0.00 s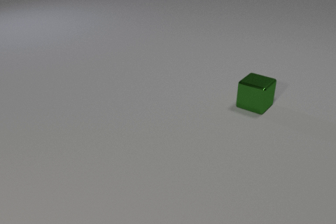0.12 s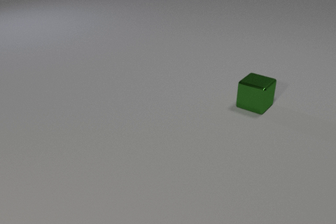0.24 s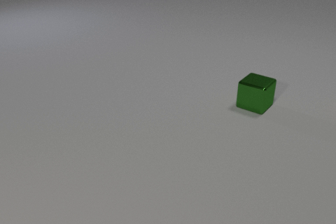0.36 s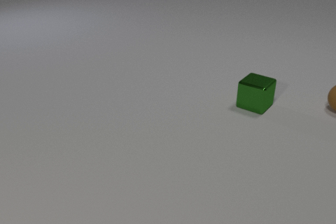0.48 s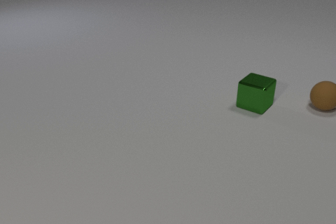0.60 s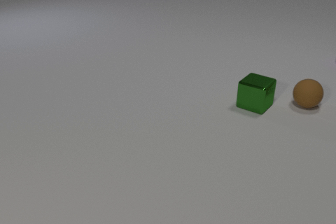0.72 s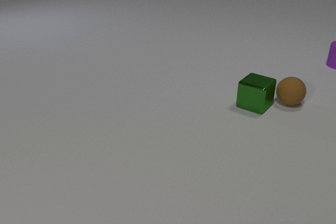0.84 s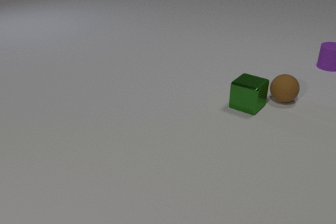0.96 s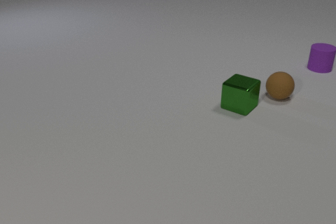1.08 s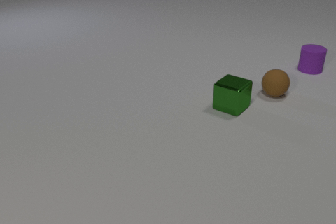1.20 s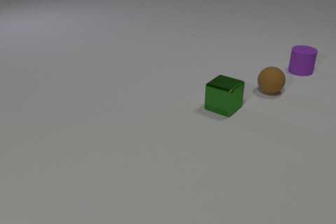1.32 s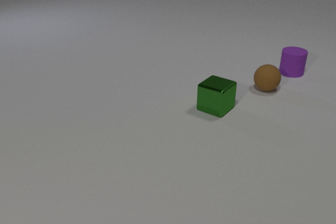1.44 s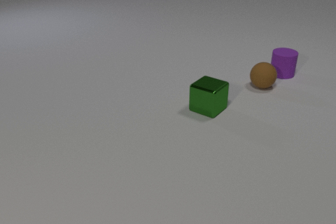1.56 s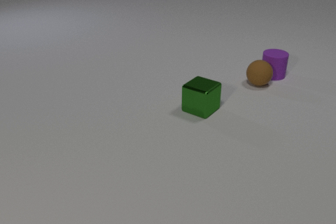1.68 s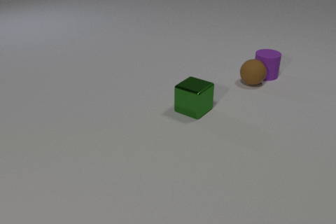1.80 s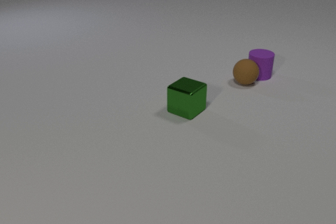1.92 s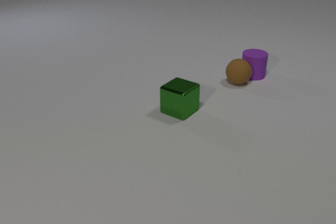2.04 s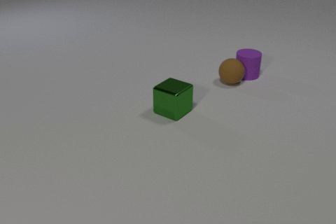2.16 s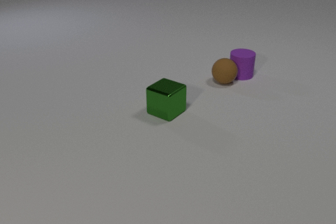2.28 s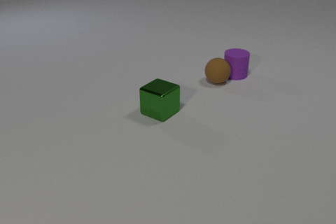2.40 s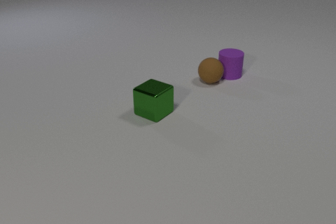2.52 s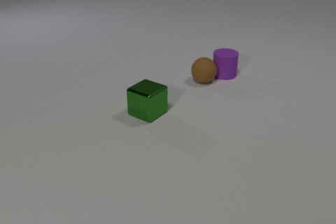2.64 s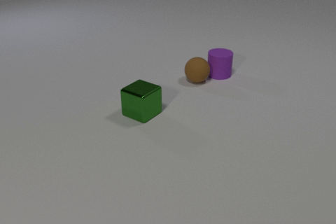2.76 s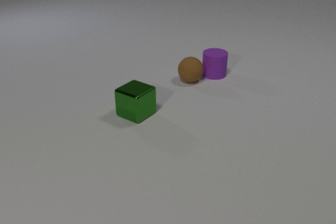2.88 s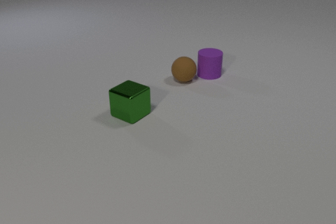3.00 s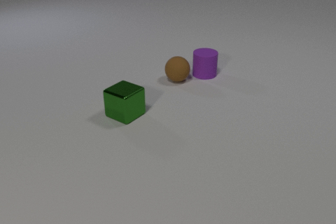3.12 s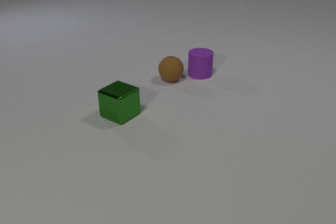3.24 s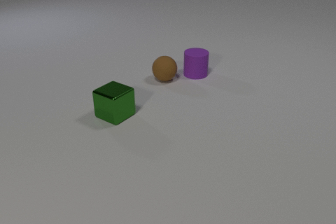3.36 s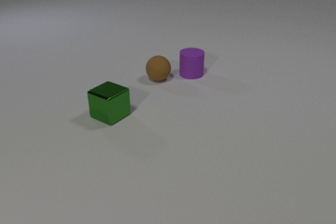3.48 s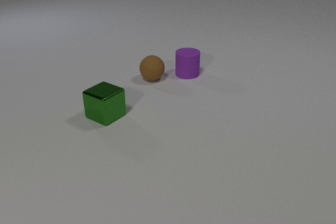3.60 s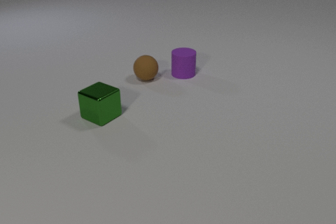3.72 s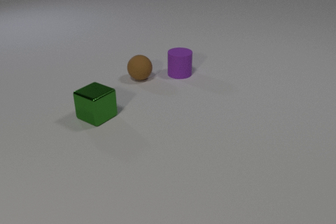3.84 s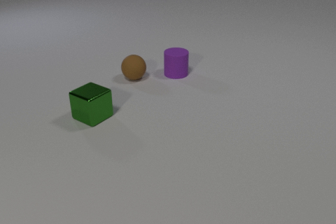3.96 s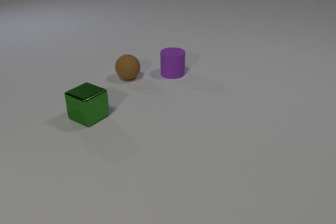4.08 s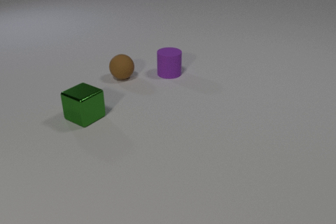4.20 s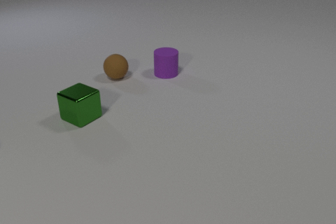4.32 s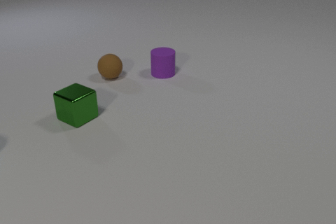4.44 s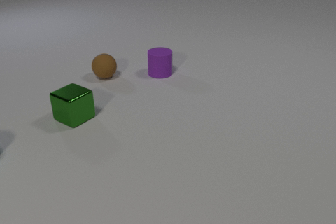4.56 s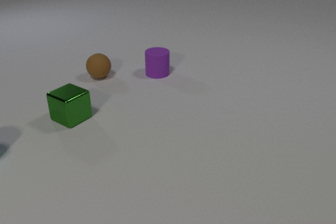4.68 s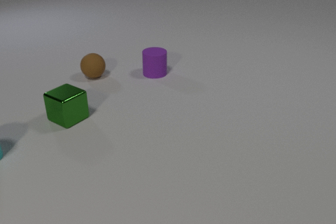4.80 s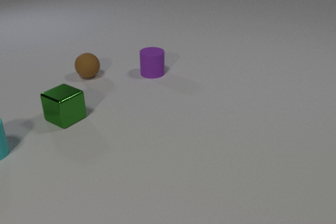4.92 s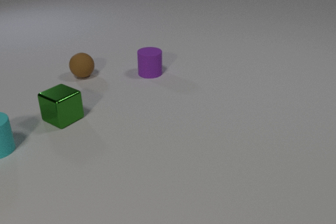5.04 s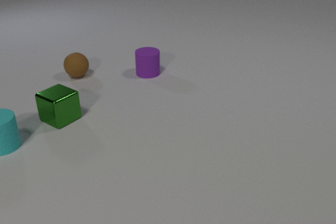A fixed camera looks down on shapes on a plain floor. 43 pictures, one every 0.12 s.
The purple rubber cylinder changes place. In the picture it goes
to the left.
The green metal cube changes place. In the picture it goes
to the left.
0.00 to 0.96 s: The brown rubber sphere comes in at the right edge, rolls to the left. The green metal cube slides to the left. The purple rubber cylinder comes in at the right edge, slides to the left and toward the camera. The brown rubber sphere and the green metal cube collide.
0.96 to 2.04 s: The brown rubber sphere rolls to the left and away from the camera. The green metal cube slides to the left. The purple rubber cylinder slides to the left and toward the camera. The brown rubber sphere and the purple rubber cylinder collide.
2.04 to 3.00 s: The brown rubber sphere rolls to the left. The green metal cube slides to the left. The purple rubber cylinder slides to the left.
3.00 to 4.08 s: The brown rubber sphere rolls to the left. The green metal cube slides to the left. The purple rubber cylinder slides to the left.
4.08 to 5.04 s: The brown rubber sphere rolls to the left. The green metal cube slides to the left. The purple rubber cylinder slides to the left. The cyan rubber cylinder comes in at the left edge, slides to the right and away from the camera.
What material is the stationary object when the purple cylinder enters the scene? metal.
How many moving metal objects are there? 1.
How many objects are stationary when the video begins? 1.
